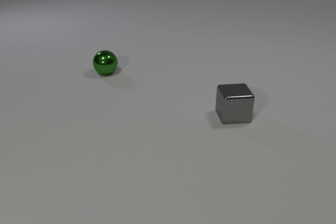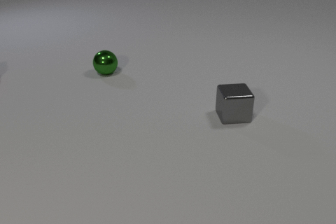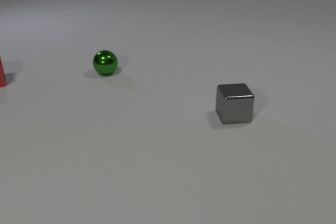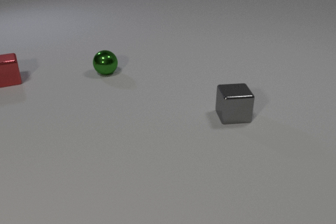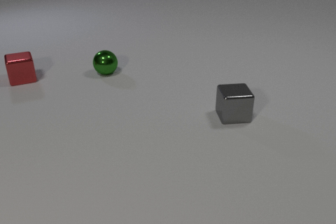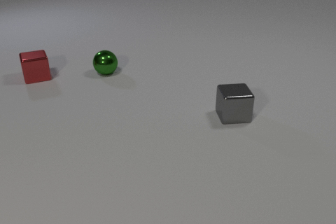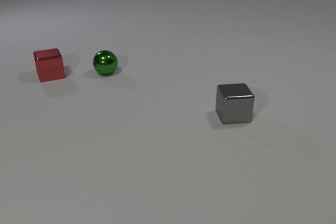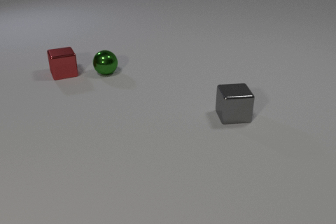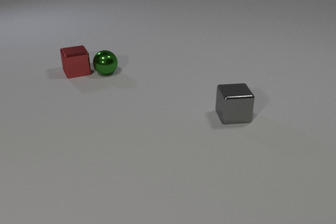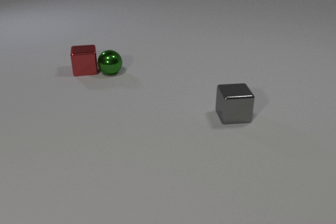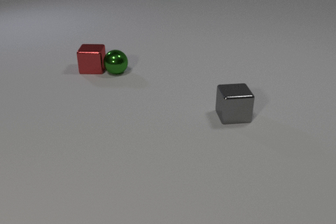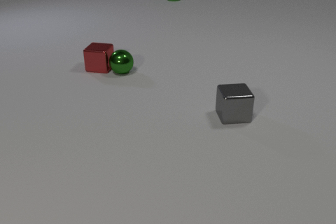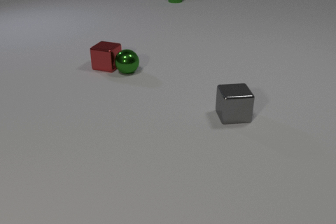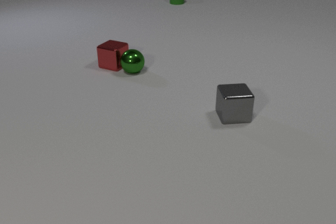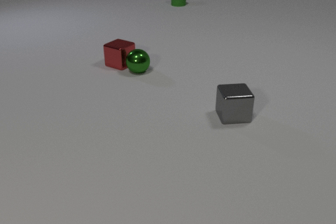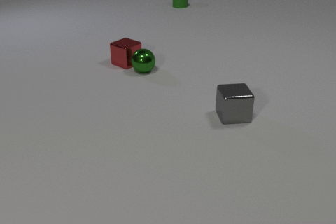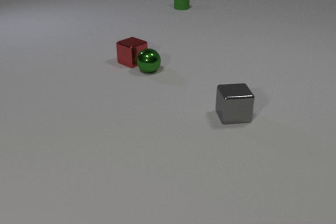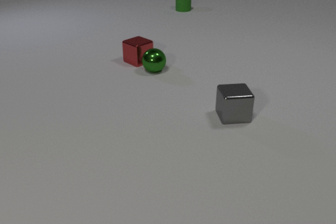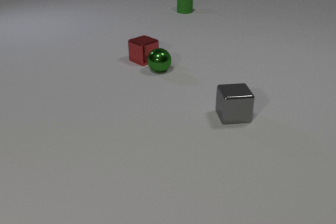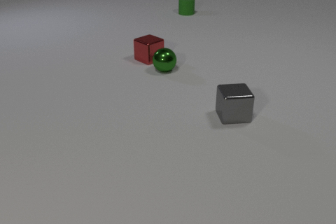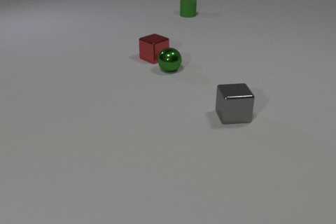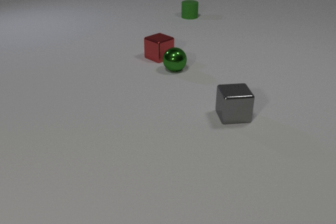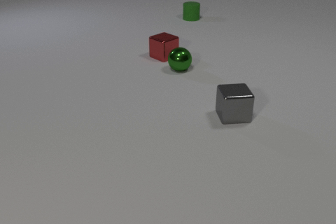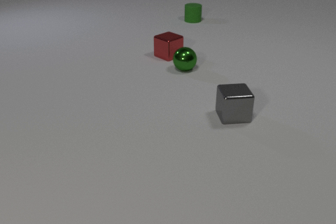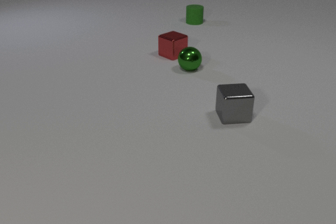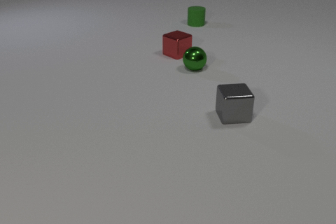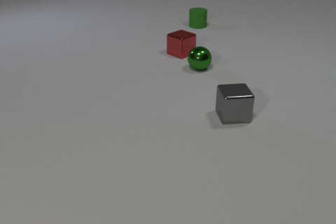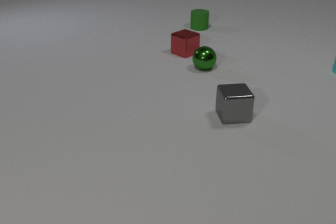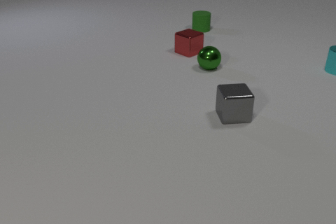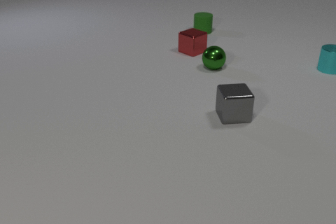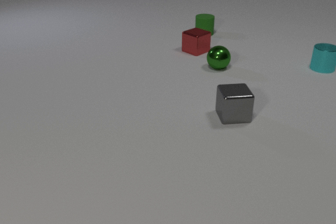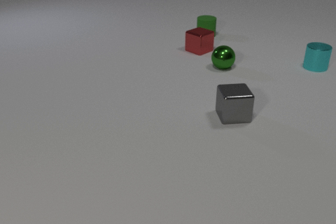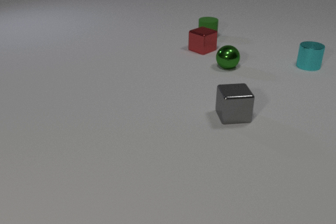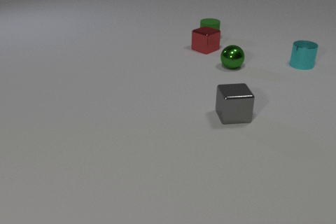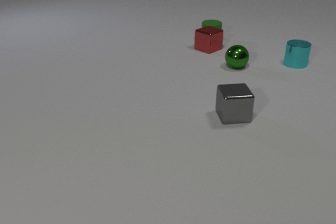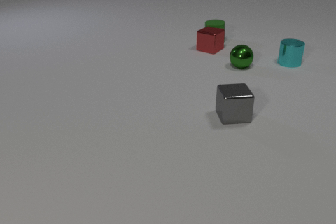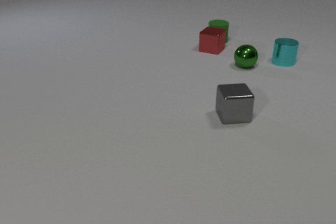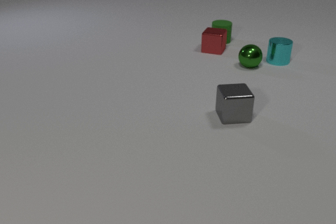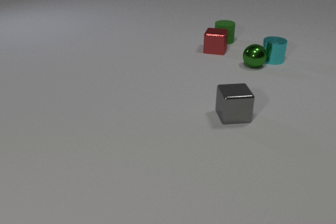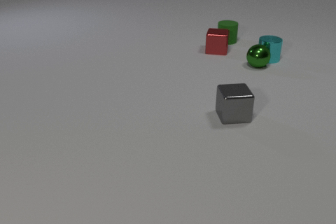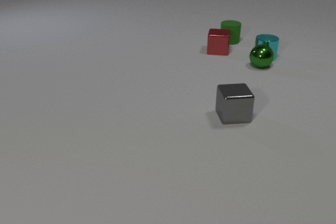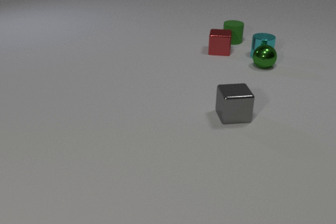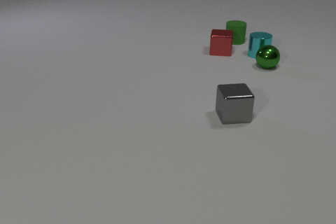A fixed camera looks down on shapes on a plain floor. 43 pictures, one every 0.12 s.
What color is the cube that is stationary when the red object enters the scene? gray.
How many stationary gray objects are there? 1.
What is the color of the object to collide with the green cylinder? red.
0.00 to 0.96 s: The red metal cube comes in at the left edge, slides to the right.
0.96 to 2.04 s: The red metal cube slides to the right, spins clockwise seen from above by about 75 degrees, its near face sliding to the left. The green metal sphere rolls to the right. The green rubber cylinder comes in at the top edge, slides toward the camera. The red metal cube and the green metal sphere collide.
2.04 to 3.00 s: The red metal cube slides to the right and away from the camera. The green metal sphere rolls to the right. The green rubber cylinder slides toward the camera.
3.00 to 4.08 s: The red metal cube slides to the right and away from the camera. The green metal sphere rolls to the right. The green rubber cylinder slides toward the camera. The cyan metal cylinder comes in at the right edge, slides to the left. The red metal cube and the green rubber cylinder collide.
4.08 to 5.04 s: The red metal cube slides to the right and toward the camera, spins so that its near face slides to the right, counterclockwise seen from above. The green metal sphere rolls to the right. The green rubber cylinder slides to the right. The cyan metal cylinder slides to the left and away from the camera. The green metal sphere and the cyan metal cylinder collide.
